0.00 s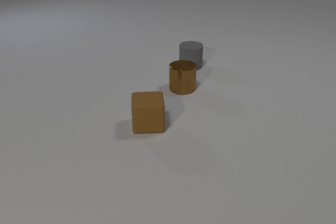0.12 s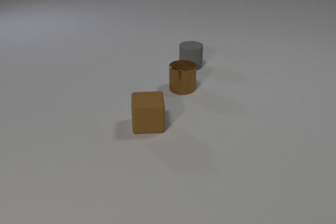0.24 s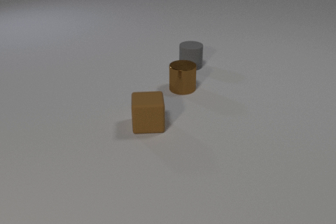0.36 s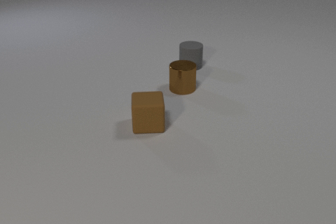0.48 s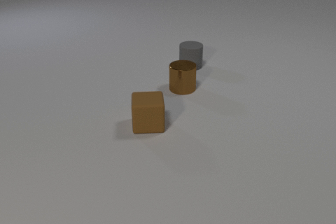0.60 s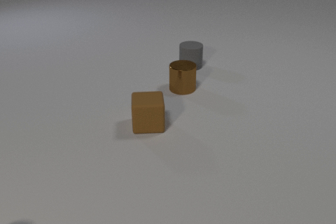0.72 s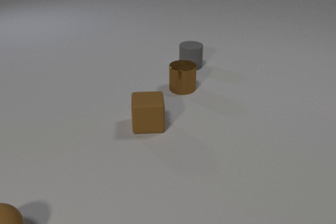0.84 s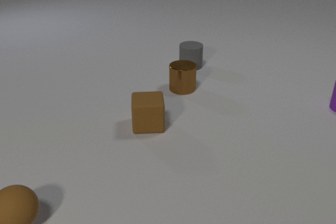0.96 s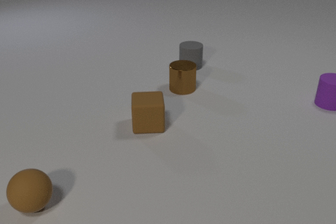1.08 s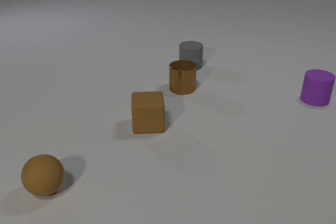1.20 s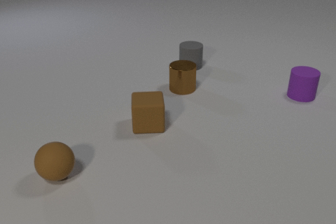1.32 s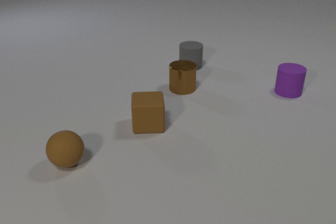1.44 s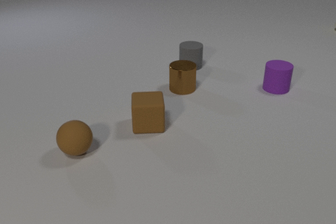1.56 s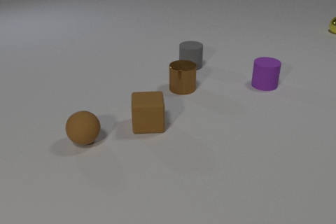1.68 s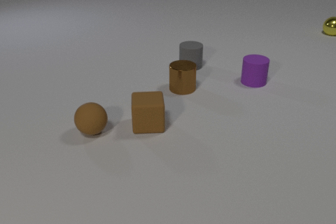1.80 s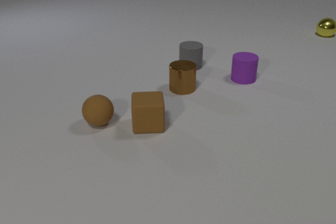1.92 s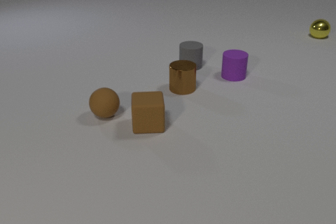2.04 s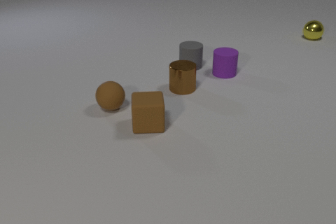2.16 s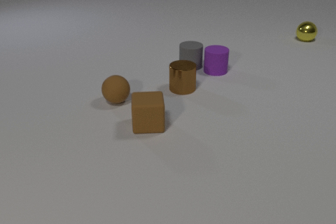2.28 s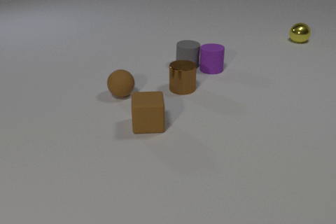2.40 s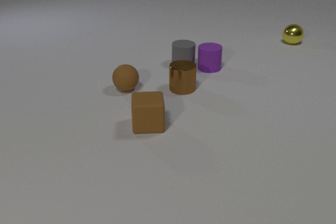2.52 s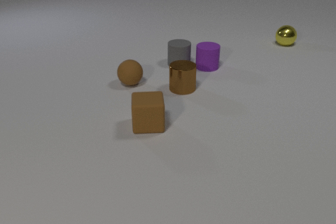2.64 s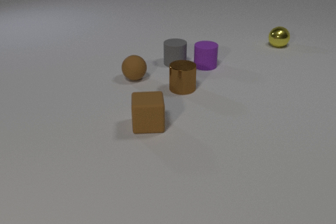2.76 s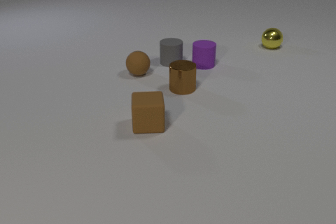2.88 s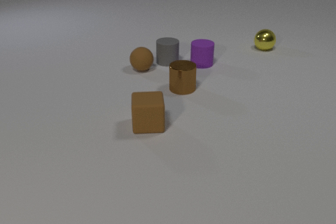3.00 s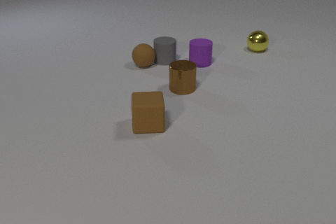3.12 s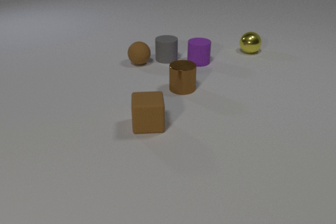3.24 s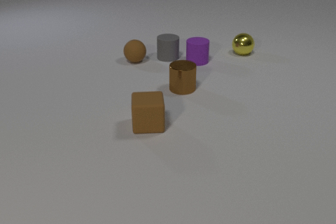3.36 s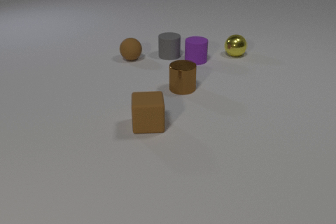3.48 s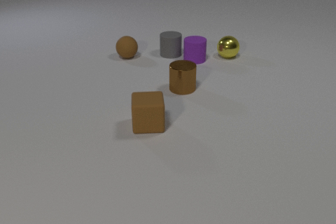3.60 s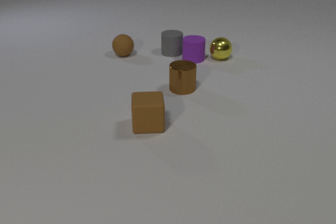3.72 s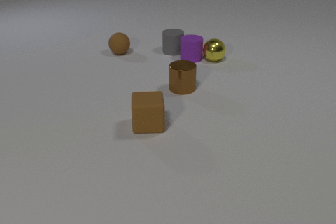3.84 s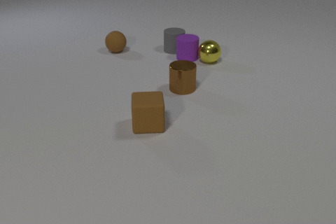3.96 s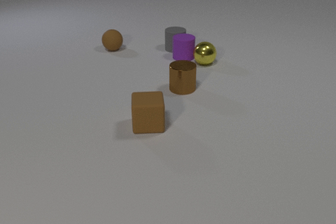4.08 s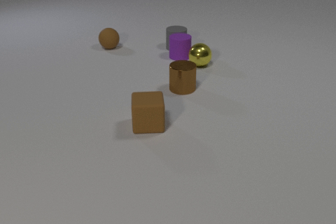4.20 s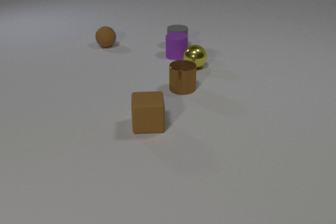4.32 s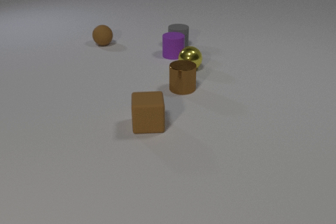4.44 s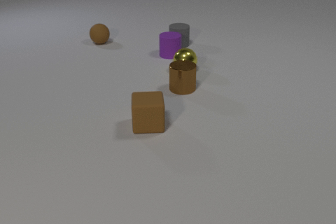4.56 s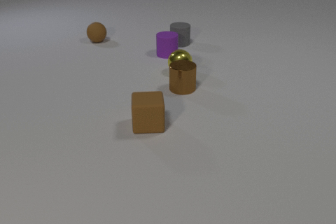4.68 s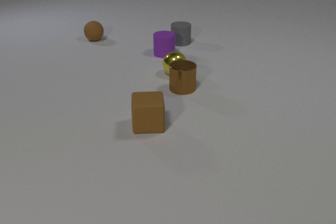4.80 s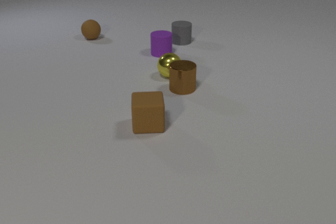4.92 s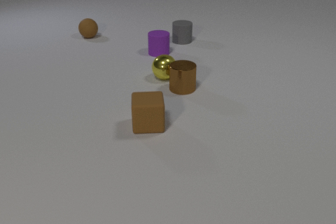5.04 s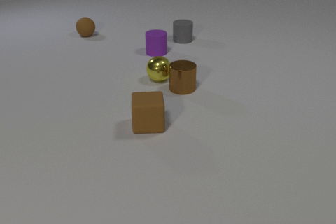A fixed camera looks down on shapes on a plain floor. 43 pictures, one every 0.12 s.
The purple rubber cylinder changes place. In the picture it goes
to the left.
The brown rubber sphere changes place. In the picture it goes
away from the camera.
0.00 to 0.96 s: The purple rubber cylinder comes in at the right edge, slides to the left. The brown rubber sphere comes in at the bottom edge, rolls away from the camera and to the right.
0.96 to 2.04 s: The purple rubber cylinder slides to the left and away from the camera. The yellow metal sphere comes in at the right edge, rolls toward the camera and to the left. The brown rubber sphere rolls away from the camera and to the right.
2.04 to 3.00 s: The purple rubber cylinder slides to the left and away from the camera. The gray rubber cylinder slides to the left and away from the camera. The yellow metal sphere rolls to the left and toward the camera. The brown rubber sphere rolls away from the camera. The purple rubber cylinder and the gray rubber cylinder collide. The gray rubber cylinder and the brown rubber sphere collide.
3.00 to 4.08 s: The purple rubber cylinder slides to the left and away from the camera. The gray rubber cylinder slides away from the camera. The yellow metal sphere rolls to the left and toward the camera. The brown rubber sphere rolls away from the camera and to the left. The purple rubber cylinder and the yellow metal sphere collide.
4.08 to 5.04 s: The purple rubber cylinder slides to the left and away from the camera. The gray rubber cylinder slides away from the camera. The yellow metal sphere rolls to the left and toward the camera. The brown rubber sphere rolls away from the camera and to the left.
What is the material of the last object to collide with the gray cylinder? rubber.
How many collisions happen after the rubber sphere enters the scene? 3.
How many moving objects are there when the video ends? 4.
